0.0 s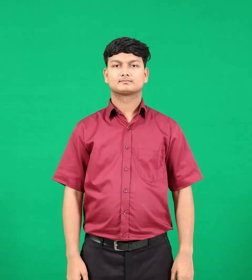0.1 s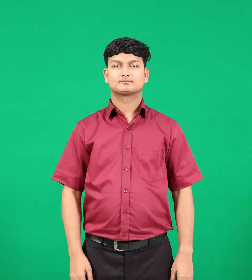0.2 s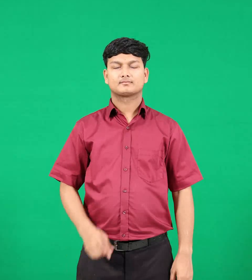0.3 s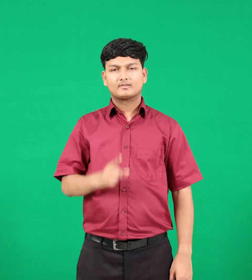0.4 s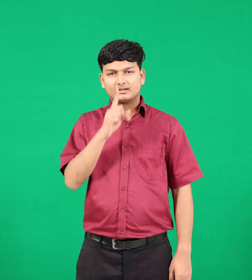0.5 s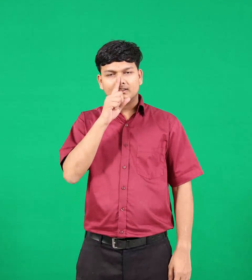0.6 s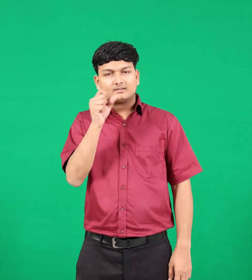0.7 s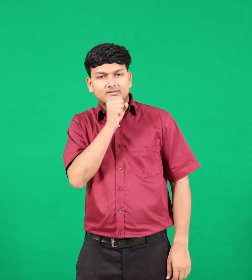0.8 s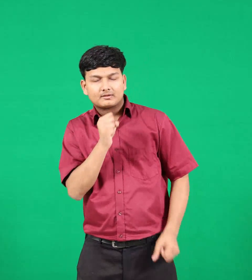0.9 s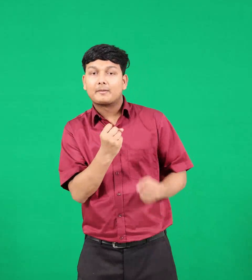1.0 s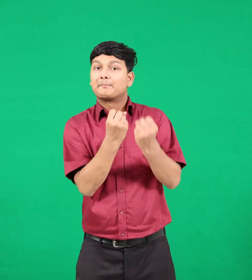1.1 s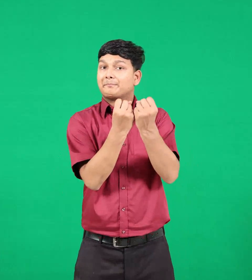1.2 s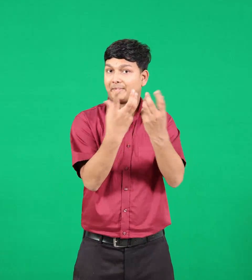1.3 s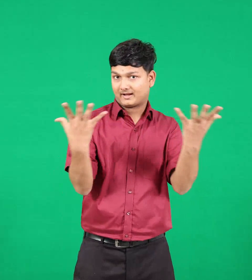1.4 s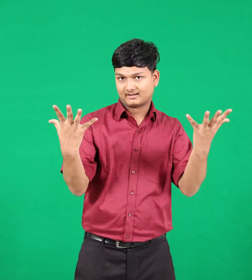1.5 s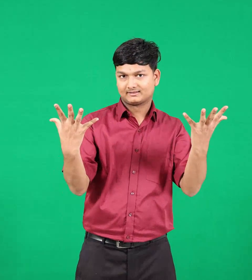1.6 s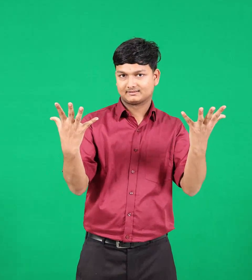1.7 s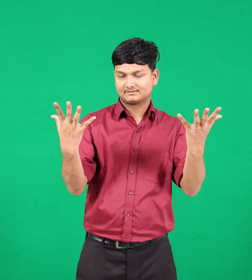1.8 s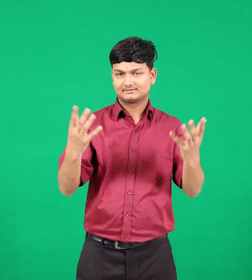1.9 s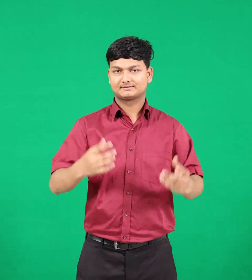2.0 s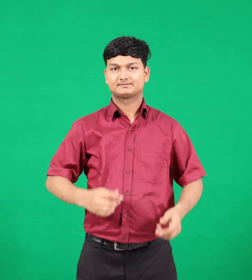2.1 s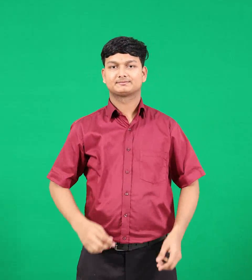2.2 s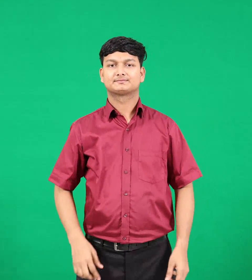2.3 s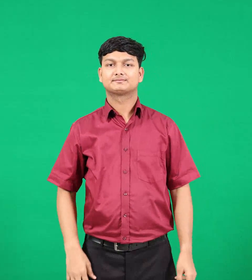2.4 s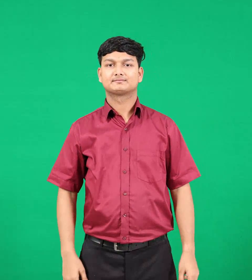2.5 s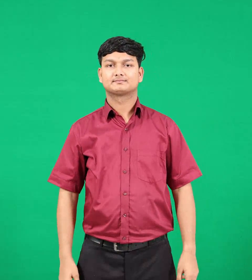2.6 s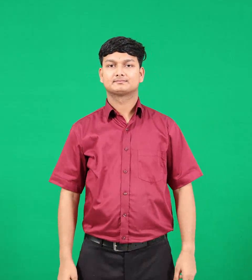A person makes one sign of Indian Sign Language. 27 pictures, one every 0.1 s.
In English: grandmothers
